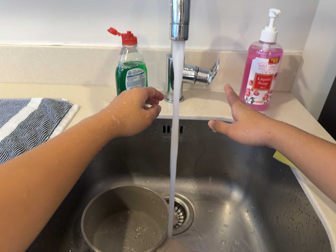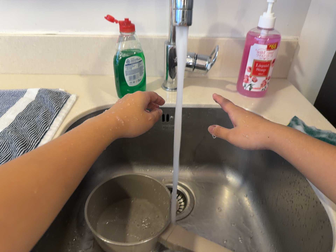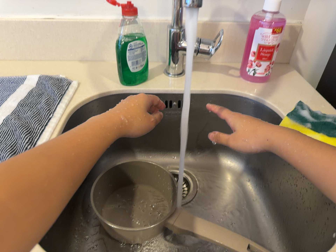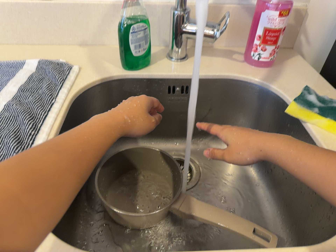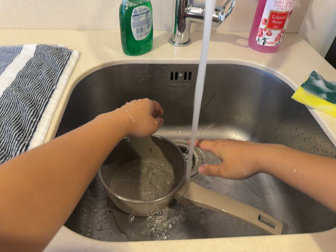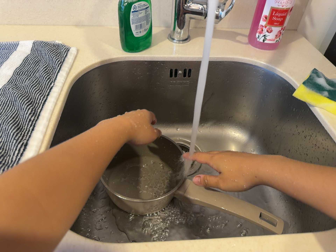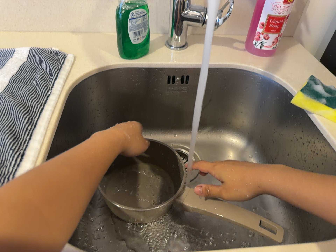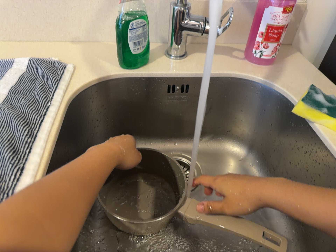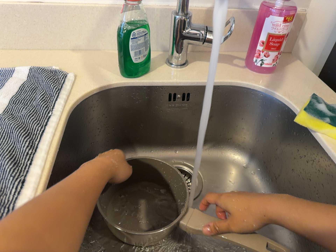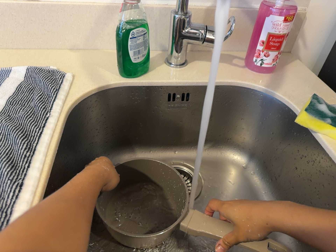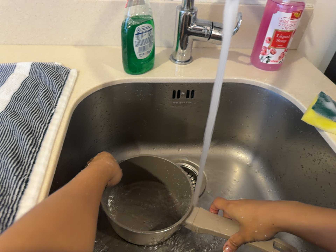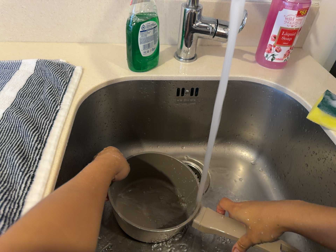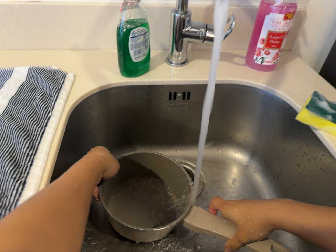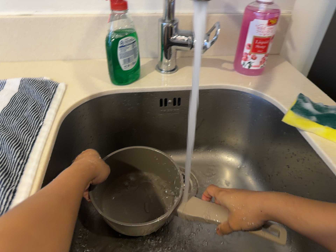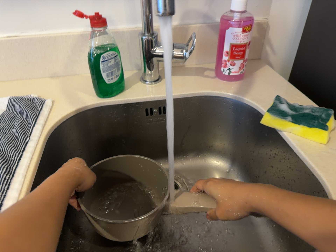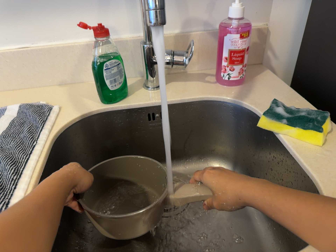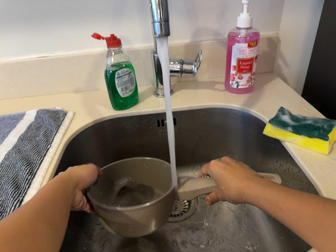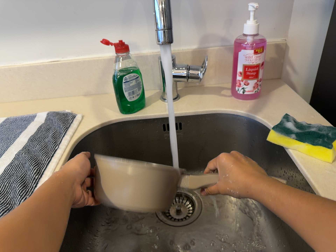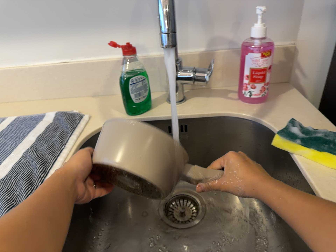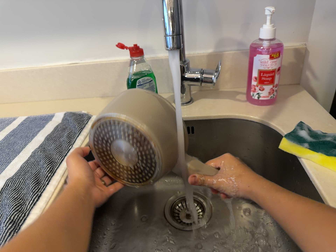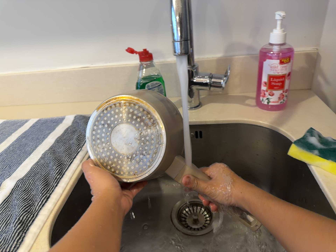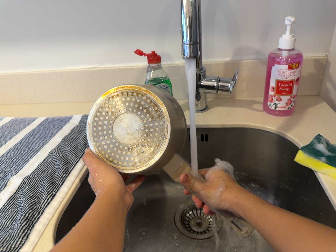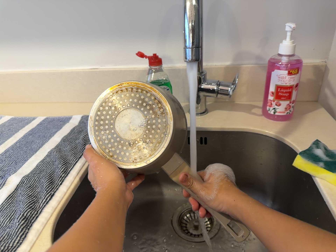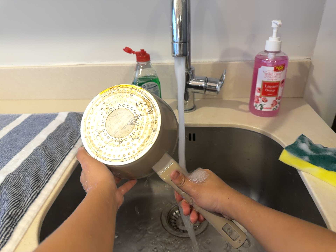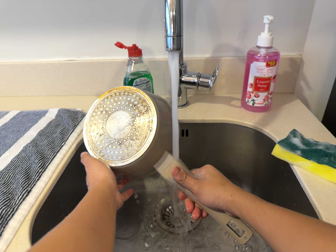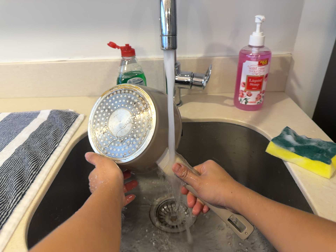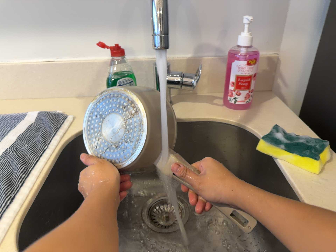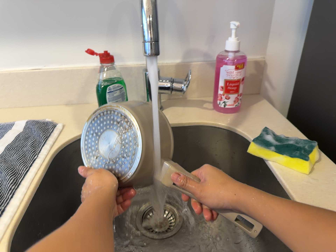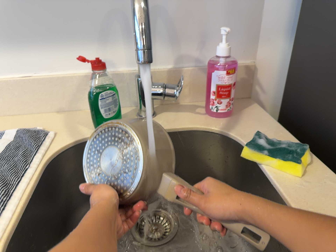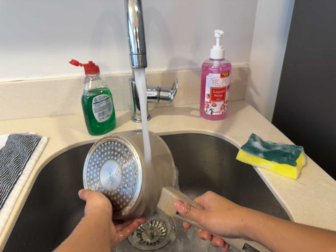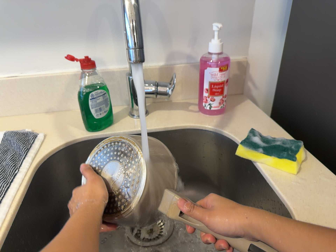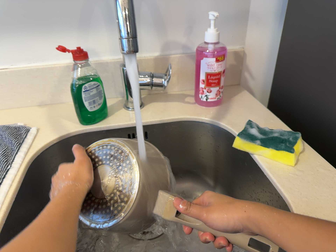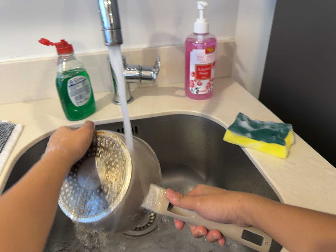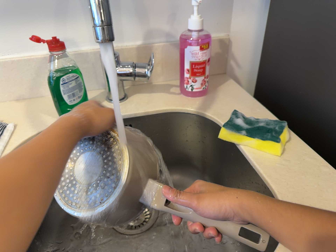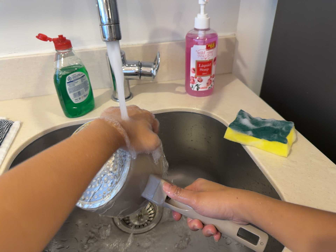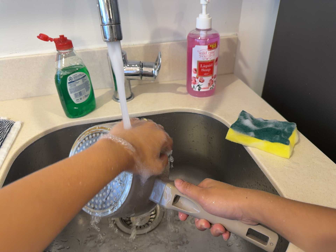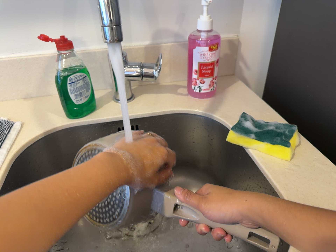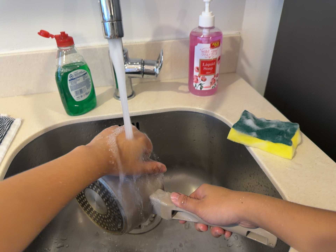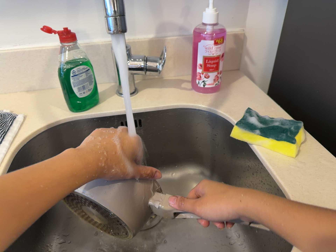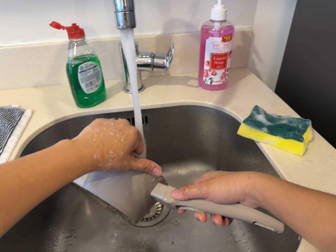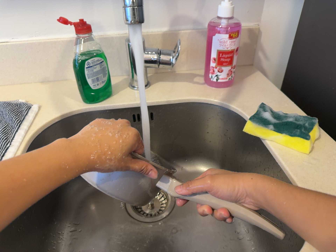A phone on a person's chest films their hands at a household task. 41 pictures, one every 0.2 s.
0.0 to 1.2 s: The camera travels to its left, about 8 cm. Its aim tips toward the bottom of its view by about 10 degrees, and the scene shifts upward.
1.2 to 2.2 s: The camera shifts only a little, or ends up much as it began.
2.2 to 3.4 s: The camera travels to its right and backward, about 12 cm. Its aim tips toward the top of its view by about 10 degrees, and the scene shifts downward.
3.4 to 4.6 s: The camera shifts only a little, or ends up much as it began.
4.6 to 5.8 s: The camera pans to its right by about 15 degrees.
5.8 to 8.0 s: The camera shifts only a little, or ends up much as it began.
The film runs backward here.
